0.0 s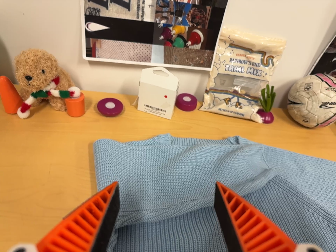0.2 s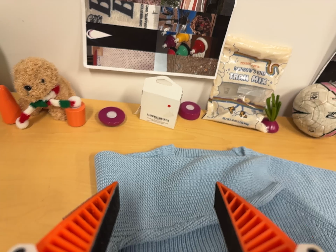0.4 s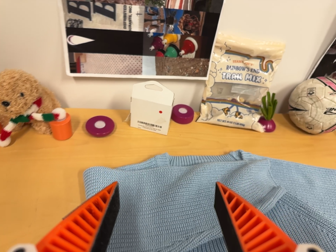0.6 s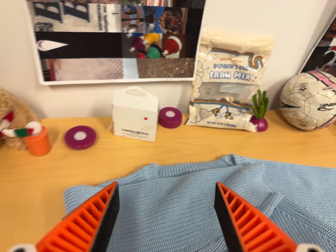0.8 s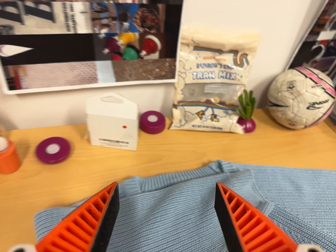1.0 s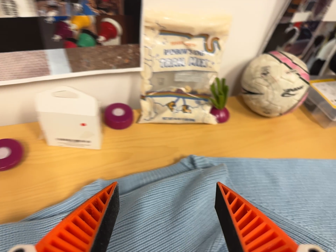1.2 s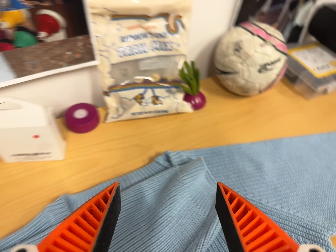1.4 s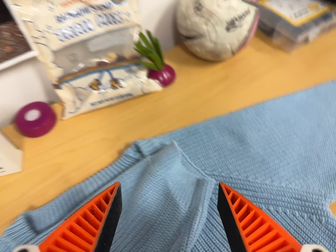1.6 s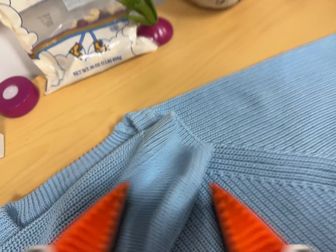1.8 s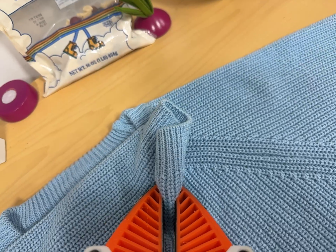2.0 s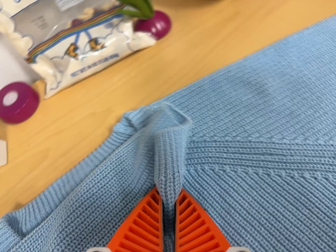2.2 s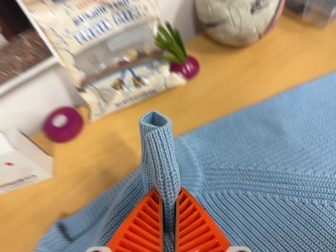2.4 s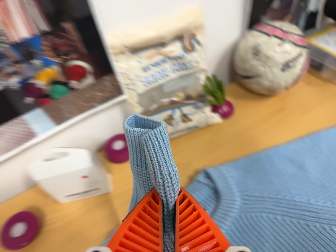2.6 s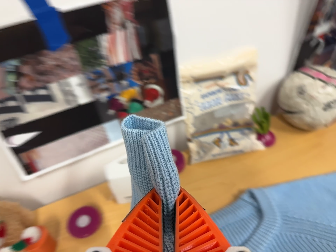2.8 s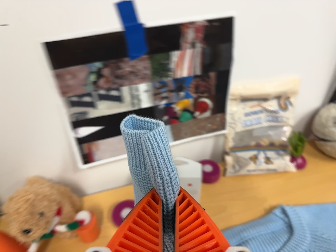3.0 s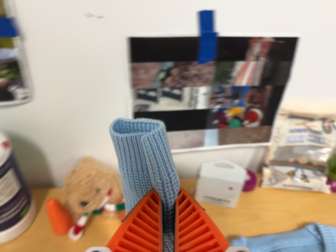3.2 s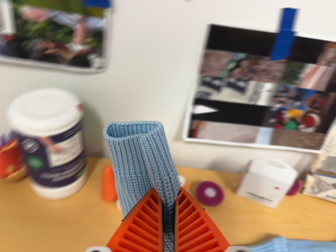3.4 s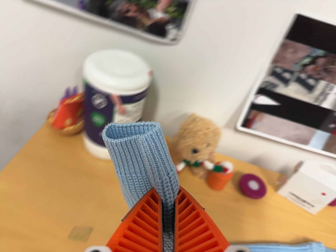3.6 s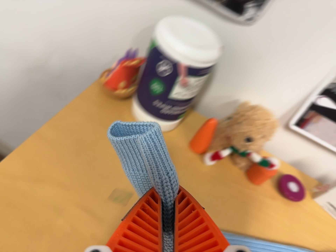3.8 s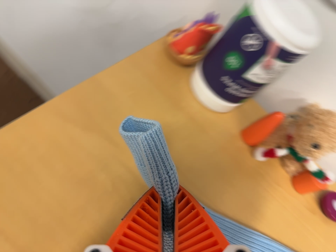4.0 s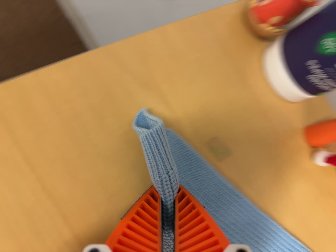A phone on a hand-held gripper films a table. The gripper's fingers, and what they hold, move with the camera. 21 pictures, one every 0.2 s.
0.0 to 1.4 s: The scene slides to the left, as the camera pans about 15 degrees to its right. It travels forward, toward the top of its view and to its right, about 28 cm, so what stands in front looms larger. Its aim tips toward the bottom of its view by about 15 degrees. It rolls about its line of sight by about 30 degrees, and the scene rotates counterclockwise.
1.4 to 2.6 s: The scene slides to the right, as the camera pans about 10 degrees to its left. It travels to its left and backward, about 16 cm, so close, fixed things drift to the right. Its aim tips toward the top of its view by about 10 degrees, and the scene shifts downward.
2.6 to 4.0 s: The camera swings to its left by about 30 degrees, and the scene slides to the right. It travels to its left, about 40 cm, so close, fixed things drift to the right. Its aim tips toward the bottom of its view by about 10 degrees, and the scene shifts upward. It rolls about its line of sight by about 75 degrees, and the scene rotates clockwise.
The film runs backward here.
